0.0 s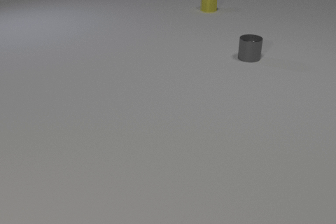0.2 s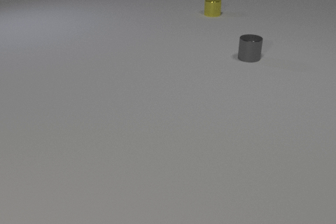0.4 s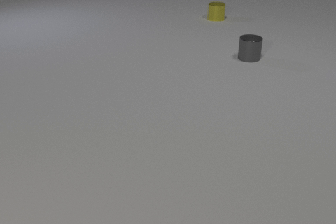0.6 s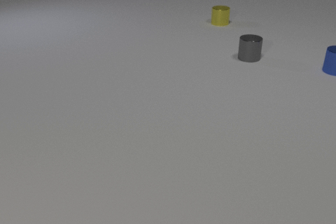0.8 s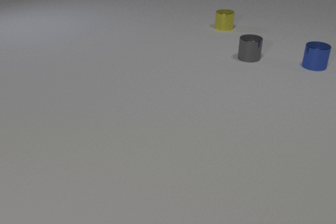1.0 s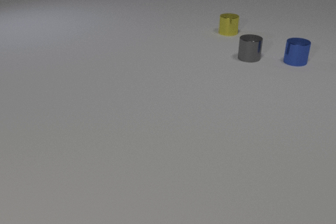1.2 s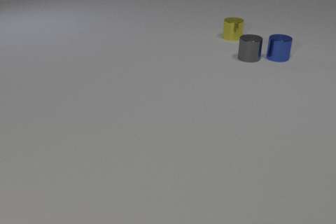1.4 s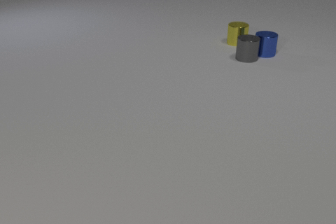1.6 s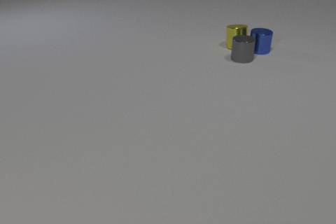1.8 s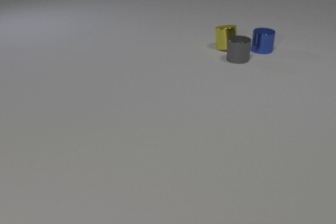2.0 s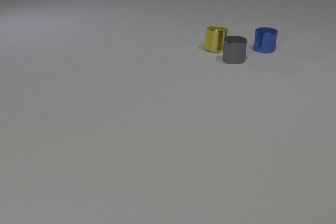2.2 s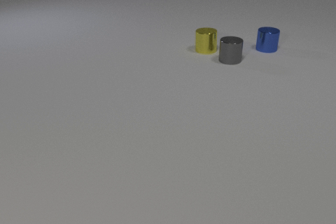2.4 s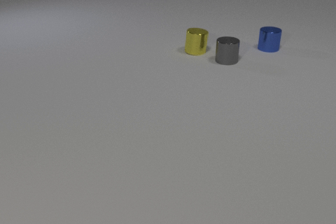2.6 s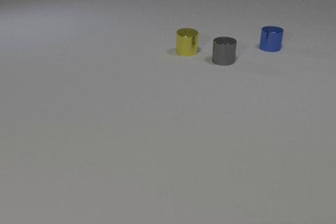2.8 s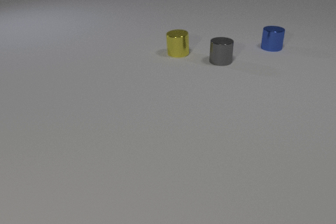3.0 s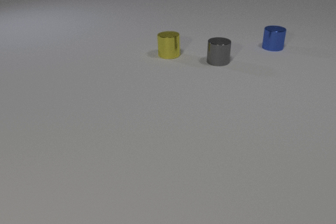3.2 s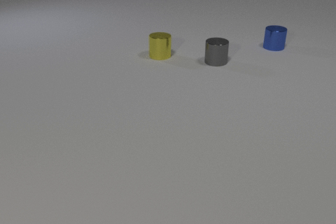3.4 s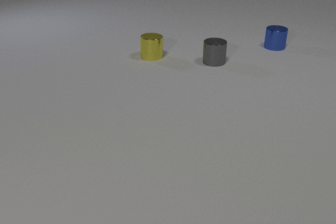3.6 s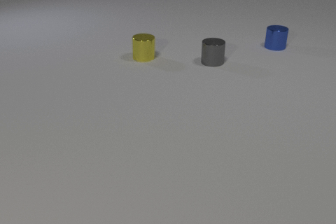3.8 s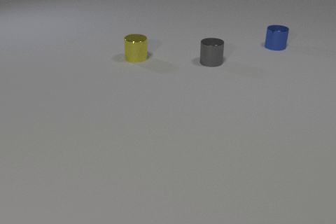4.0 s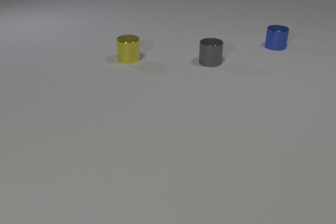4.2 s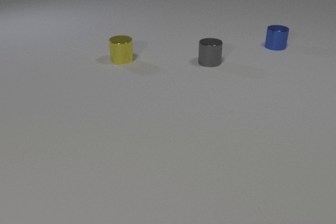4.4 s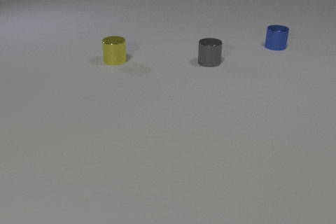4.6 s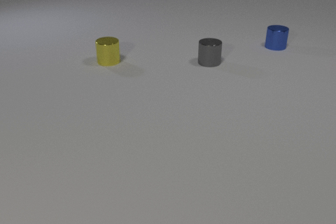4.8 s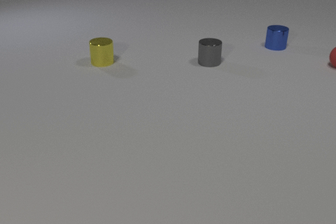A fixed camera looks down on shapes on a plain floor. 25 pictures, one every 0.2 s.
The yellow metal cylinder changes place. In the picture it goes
toward the camera.
0.0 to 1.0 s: The blue metal cylinder comes in at the right edge, slides to the left. The yellow metal cylinder slides toward the camera.
1.0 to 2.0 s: The blue metal cylinder slides to the left and away from the camera. The yellow metal cylinder slides toward the camera. The gray metal cylinder slides to the left and toward the camera. The blue metal cylinder and the gray metal cylinder collide. The blue metal cylinder and the yellow metal cylinder collide.
2.0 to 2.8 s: The blue metal cylinder slides away from the camera and to the right. The yellow metal cylinder slides to the left and toward the camera. The gray metal cylinder slides to the left and toward the camera.
2.8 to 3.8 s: The blue metal cylinder moves, and ends about where it began. The yellow metal cylinder slides to the left. The gray metal cylinder slides to the left.
3.8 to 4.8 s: The yellow metal cylinder slides to the left. The red rubber sphere comes in at the right edge, rolls to the left.
Are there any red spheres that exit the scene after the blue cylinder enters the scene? no.
How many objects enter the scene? 2.
What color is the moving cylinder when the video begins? yellow.
